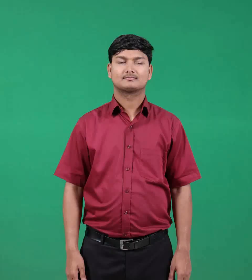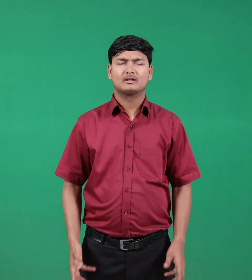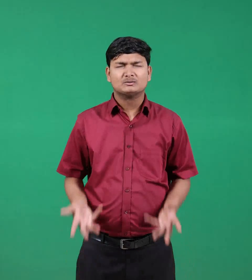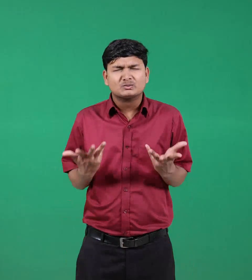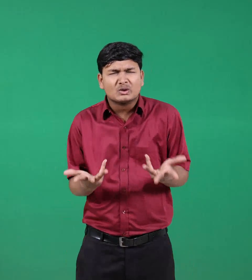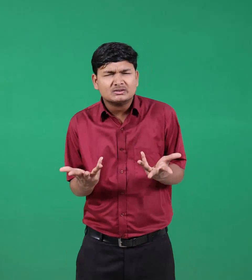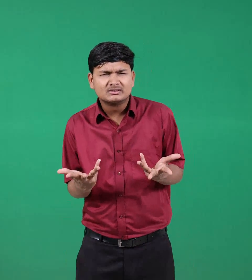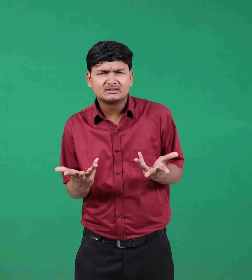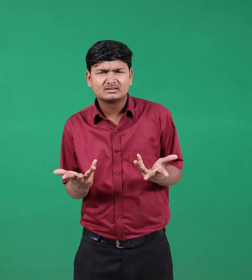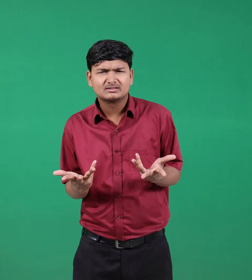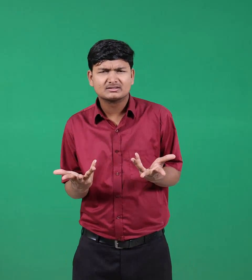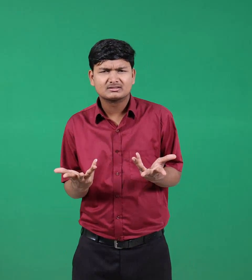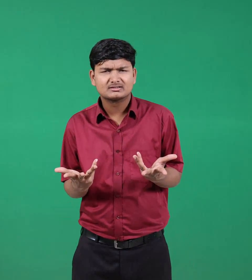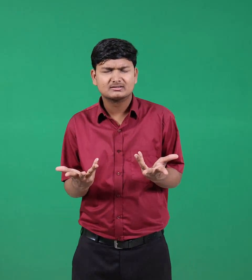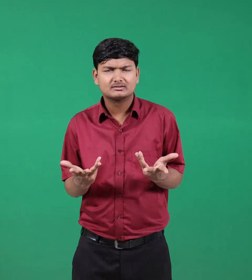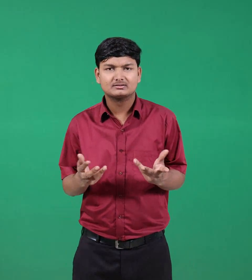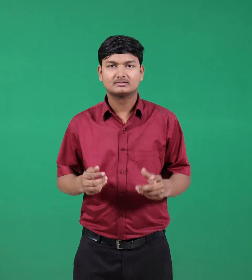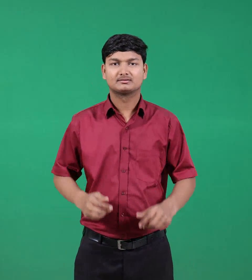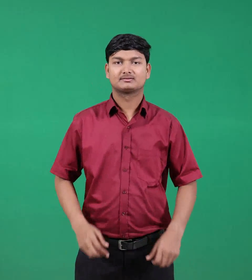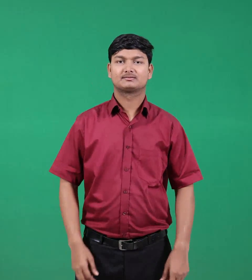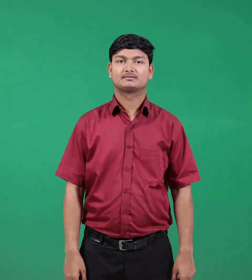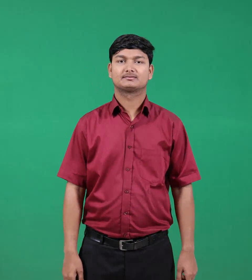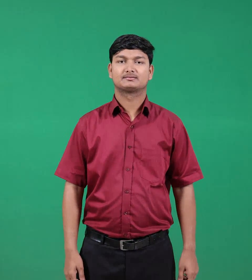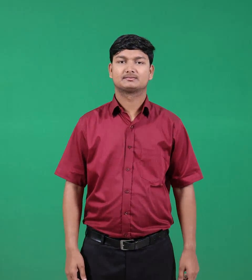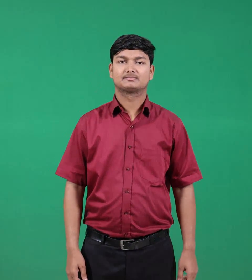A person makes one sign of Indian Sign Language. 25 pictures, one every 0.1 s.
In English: why
